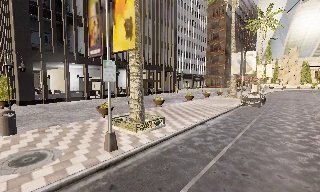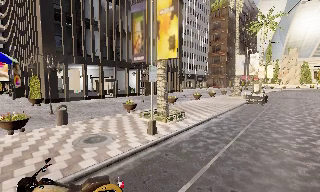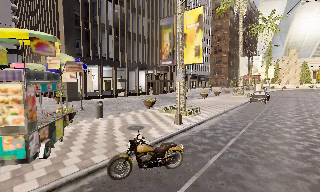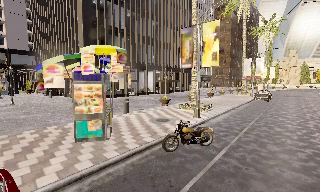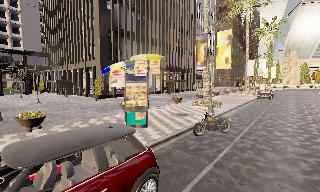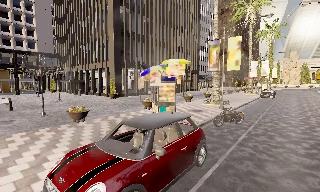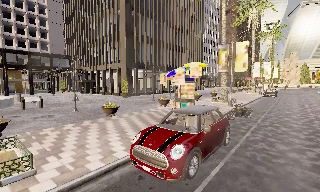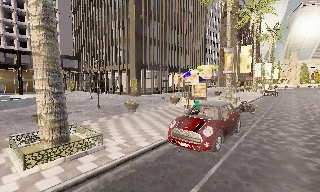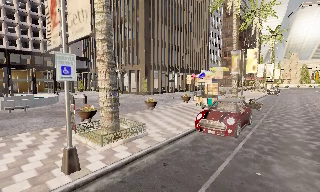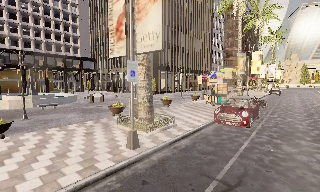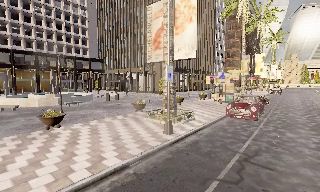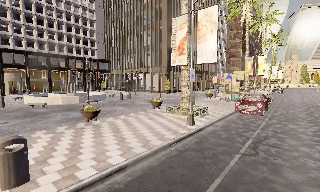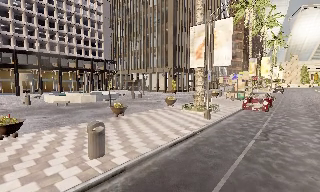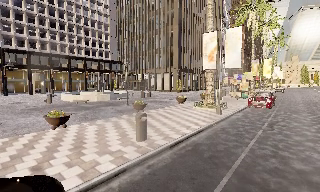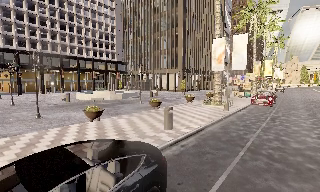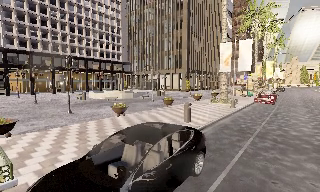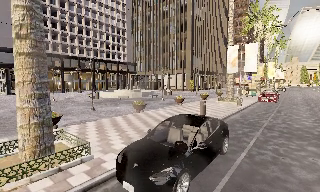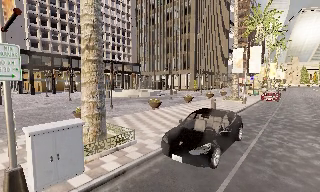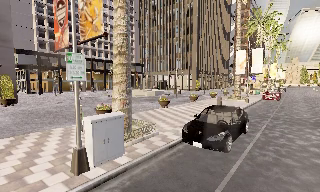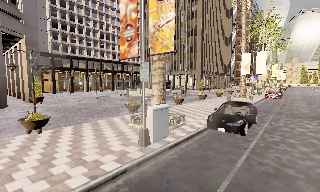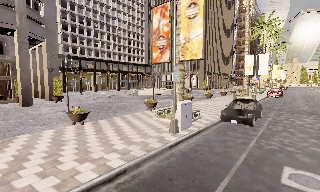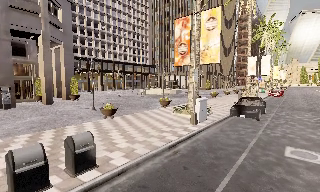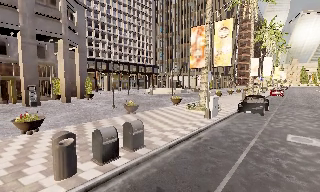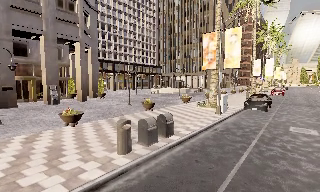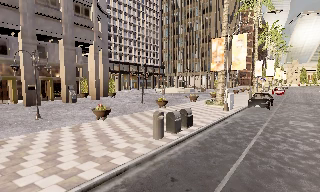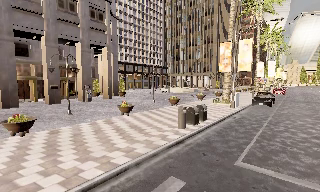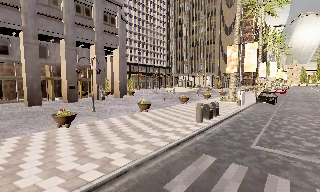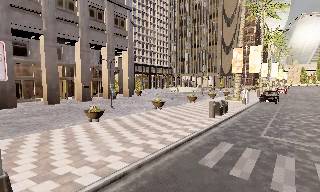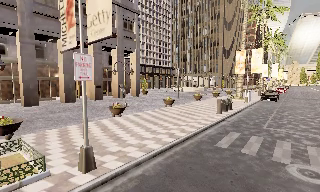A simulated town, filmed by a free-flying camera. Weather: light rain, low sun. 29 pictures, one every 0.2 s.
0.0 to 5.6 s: The camera travels backward and to its left, about 60 m, so what stands in front gets smaller.
The film runs forward here.
